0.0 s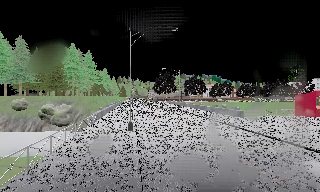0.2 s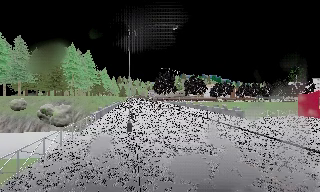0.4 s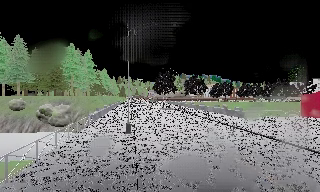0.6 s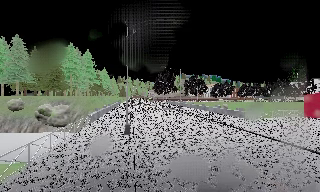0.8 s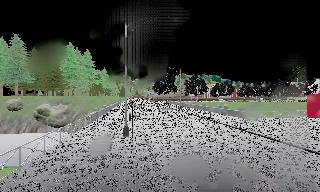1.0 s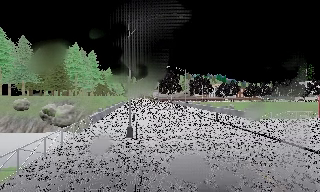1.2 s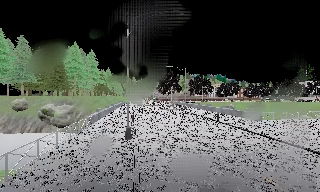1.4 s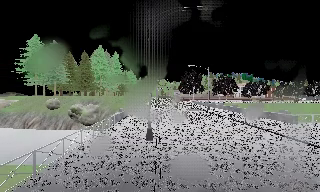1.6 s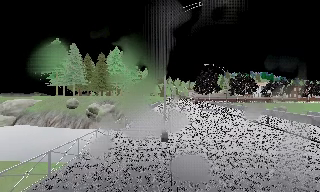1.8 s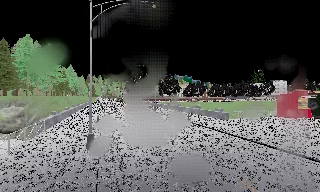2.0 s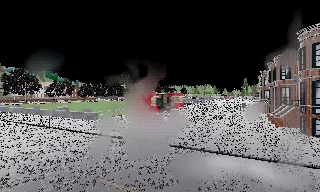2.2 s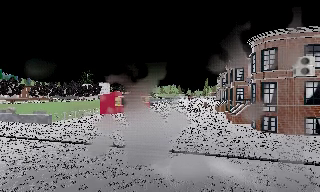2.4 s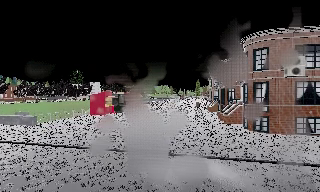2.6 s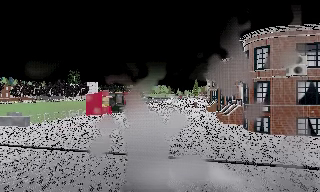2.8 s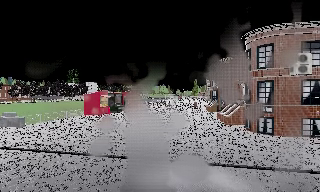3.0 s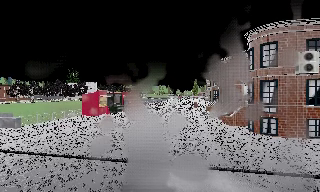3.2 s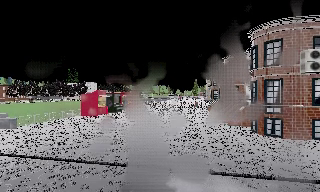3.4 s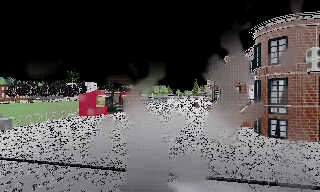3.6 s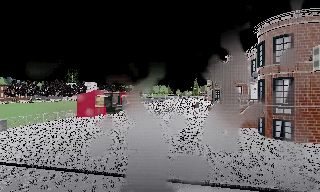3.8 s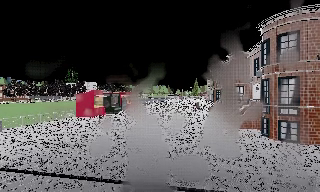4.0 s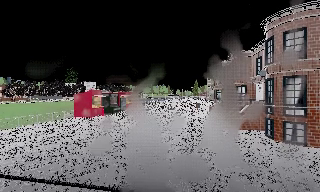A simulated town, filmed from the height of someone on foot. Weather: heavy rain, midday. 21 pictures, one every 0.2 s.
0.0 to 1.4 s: The camera travels forward, about 2.5 m, so what stands in front looms larger.
1.4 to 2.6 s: The camera pans to its right, which is clockwise from overhead, by about 80 degrees. It travels forward, about 2 m.
2.6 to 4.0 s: The camera travels forward, about 2.5 m, so what stands in front looms larger.
The film runs forward here.
